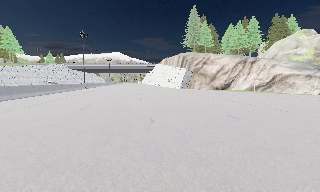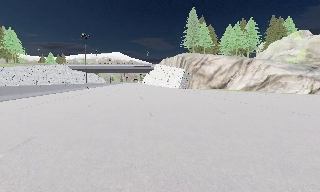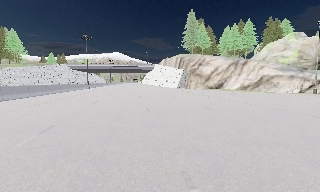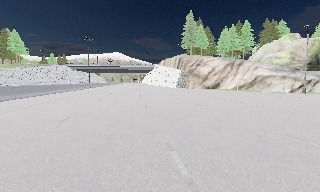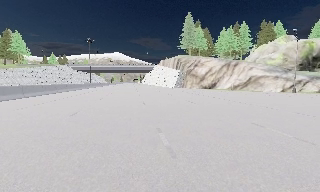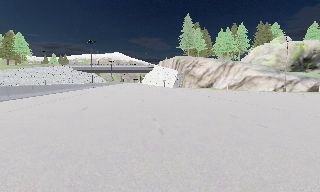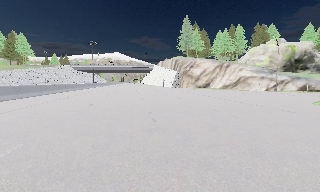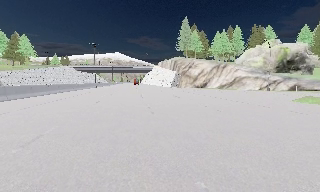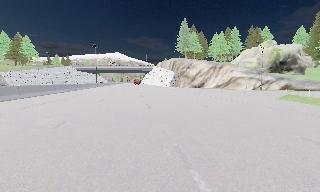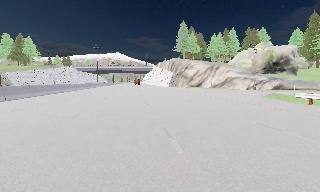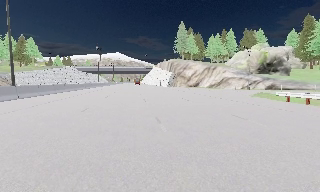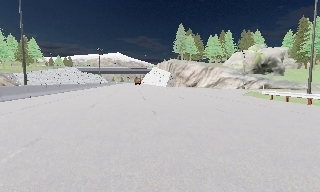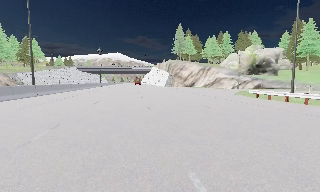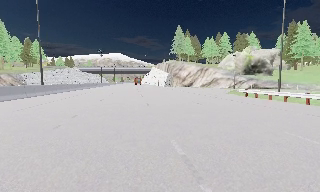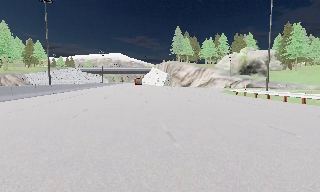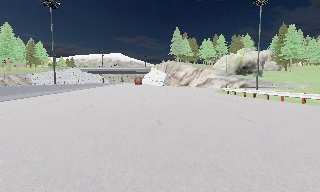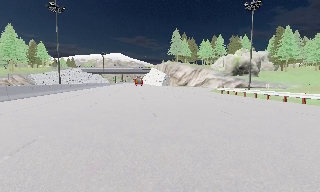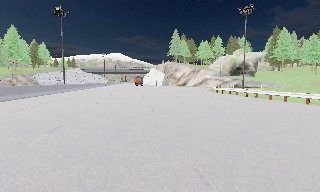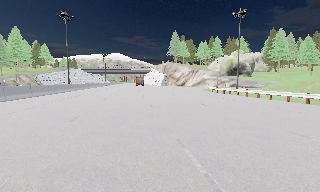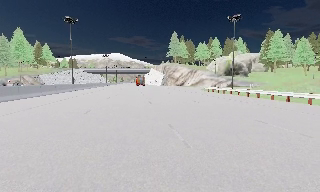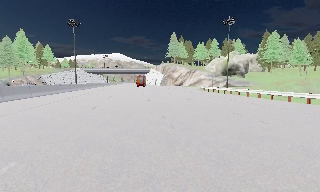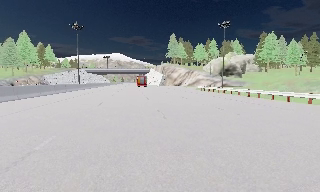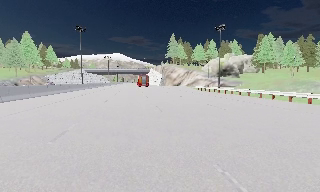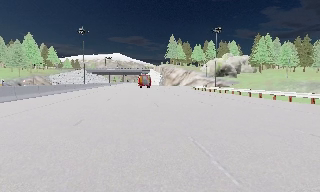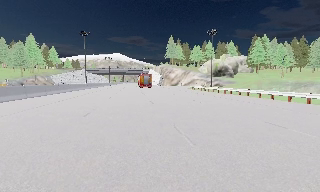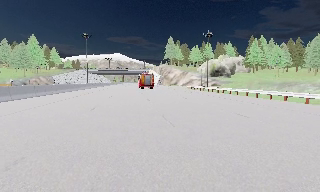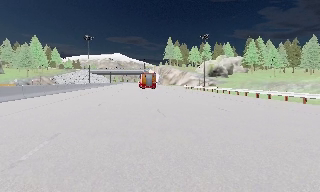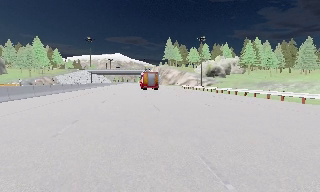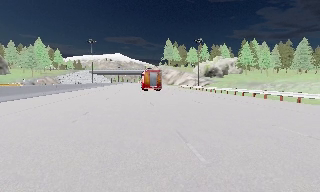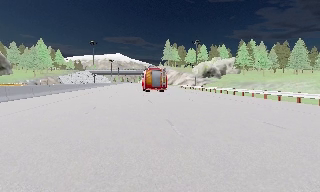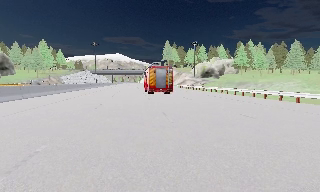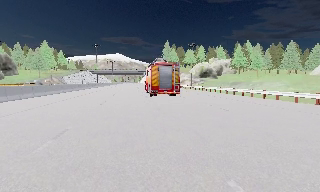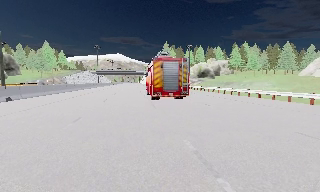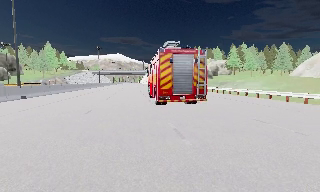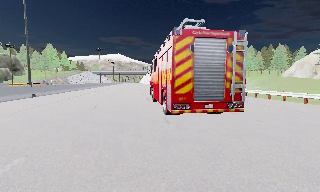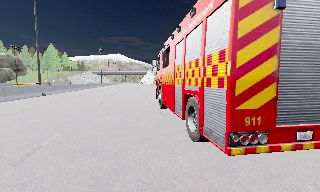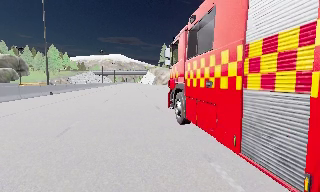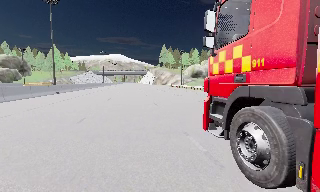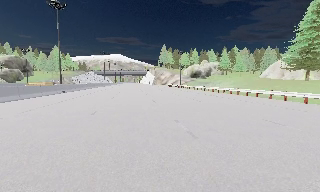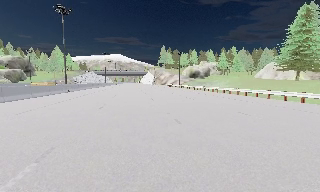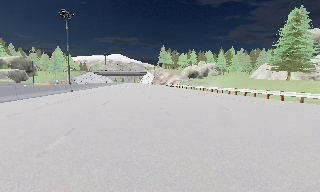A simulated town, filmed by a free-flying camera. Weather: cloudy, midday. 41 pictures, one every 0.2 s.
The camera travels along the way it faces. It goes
backward.
0.0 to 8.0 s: The camera travels backward, about 60 m, so what stands in front gets smaller.
The film runs backward here.
